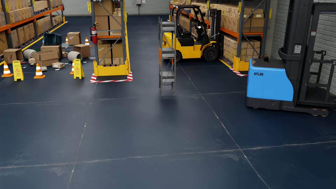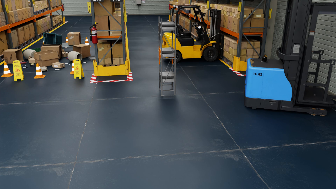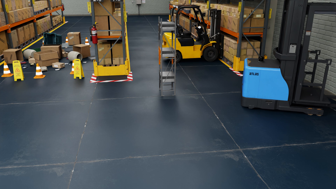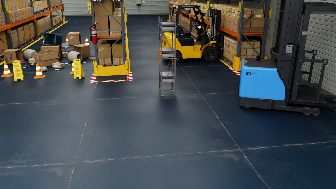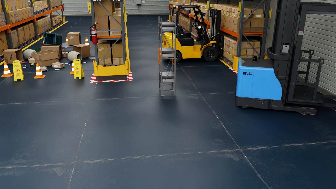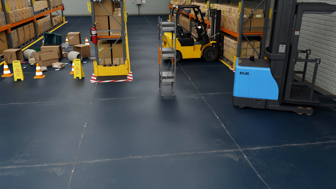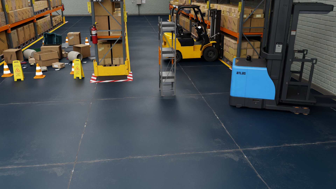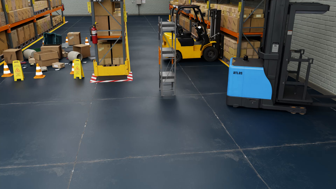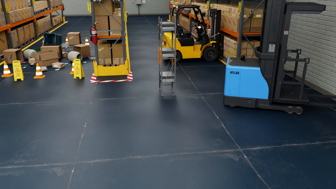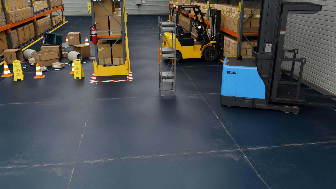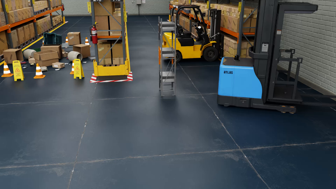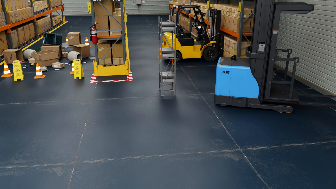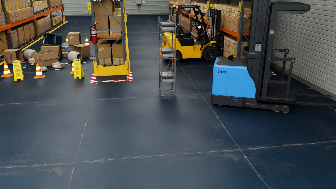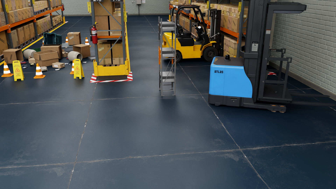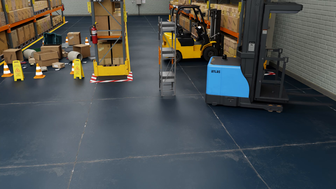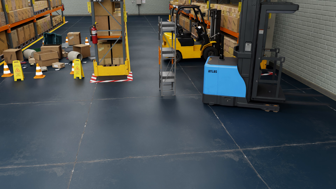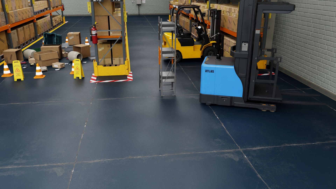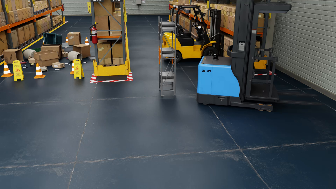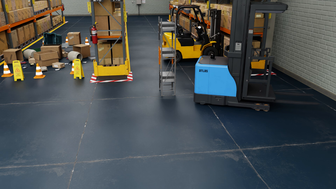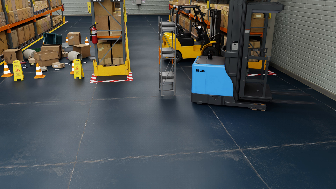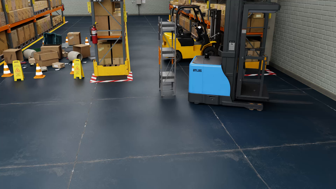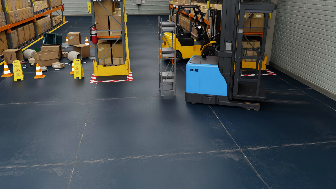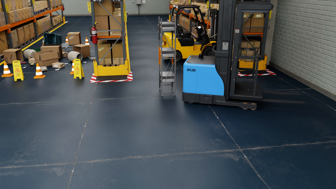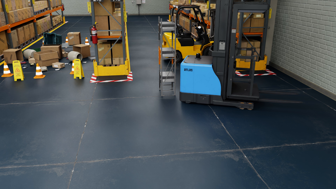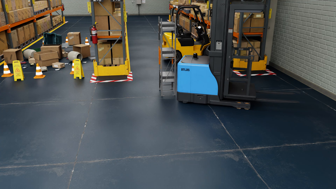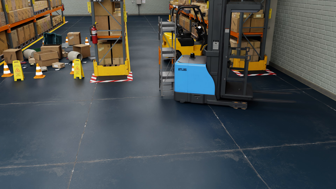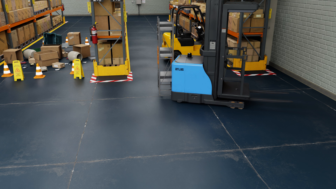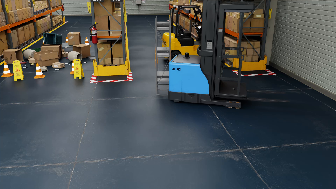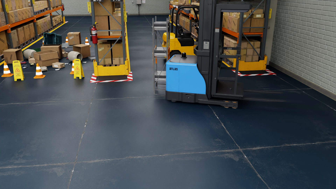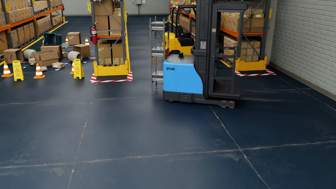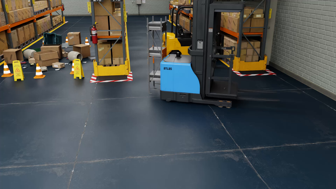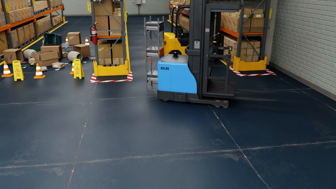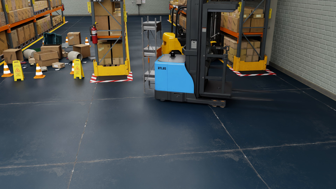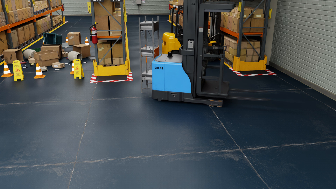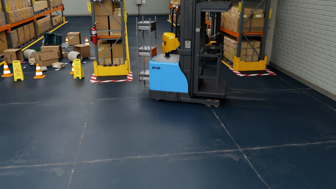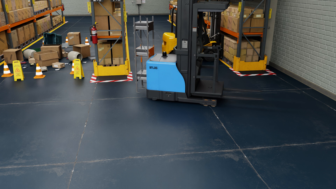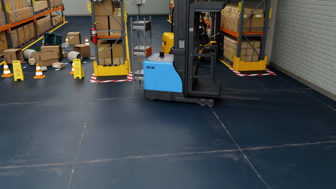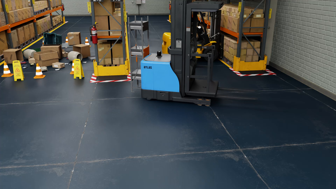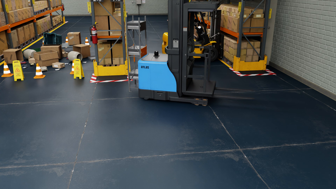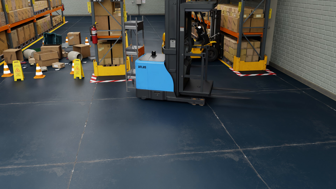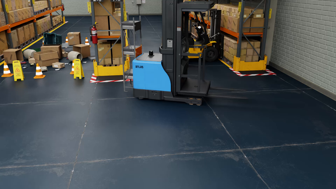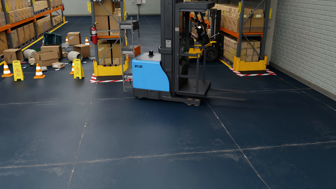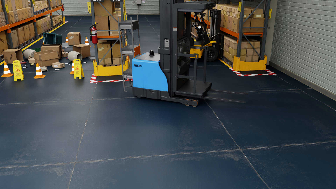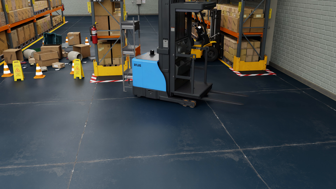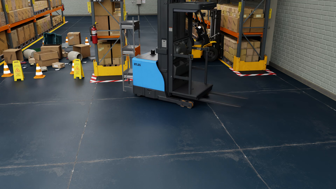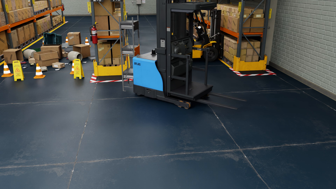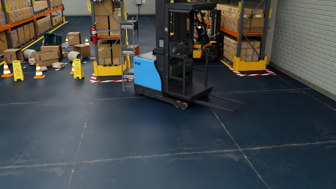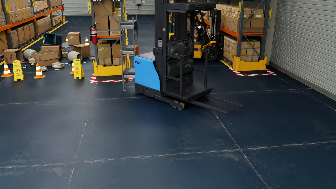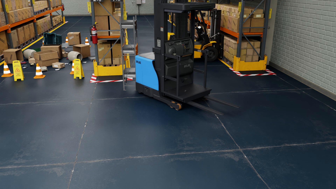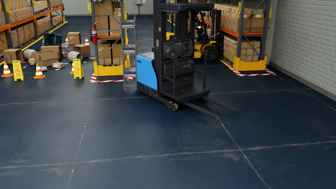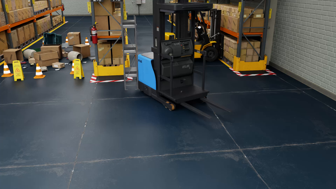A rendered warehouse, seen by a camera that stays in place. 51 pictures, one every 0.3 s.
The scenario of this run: A forklift runs into an object in its way.
